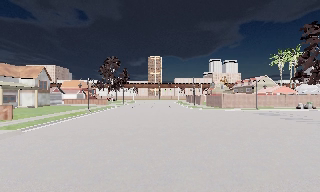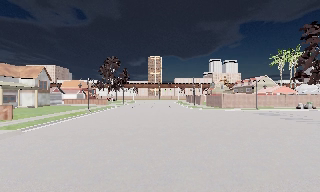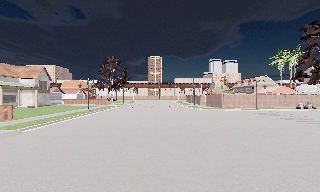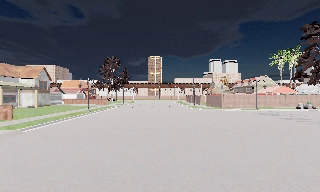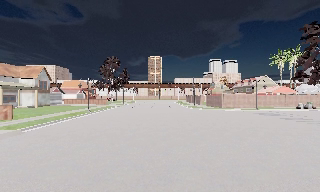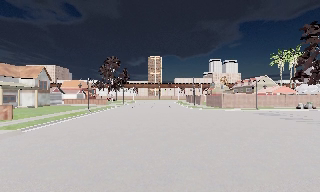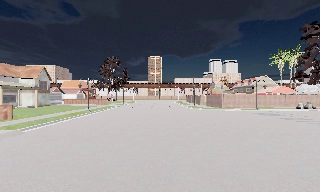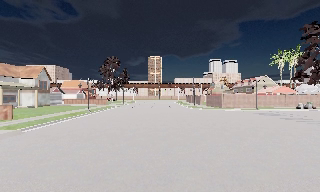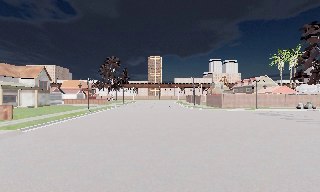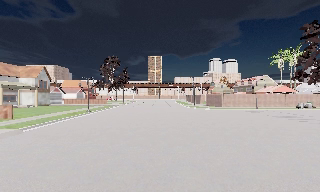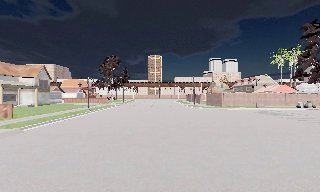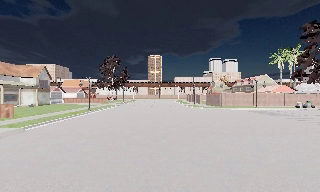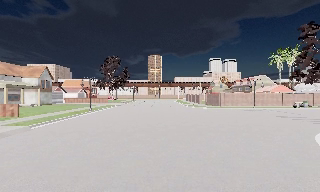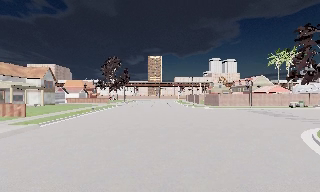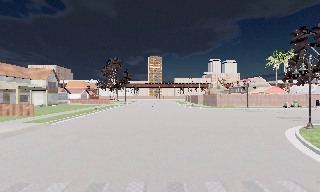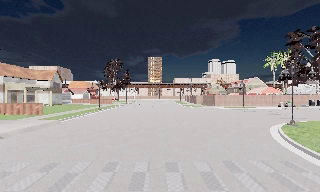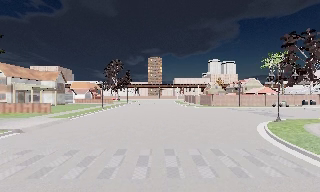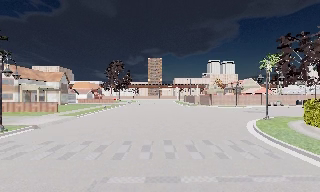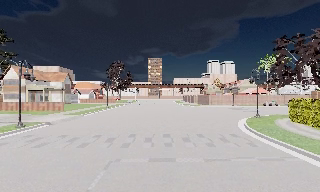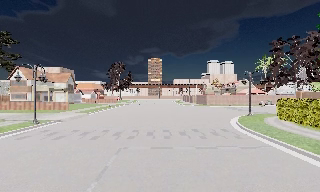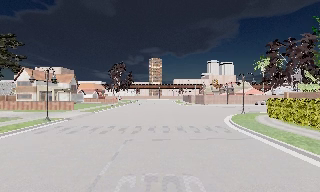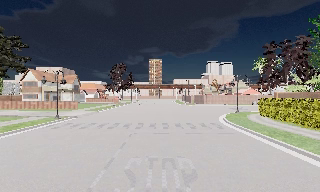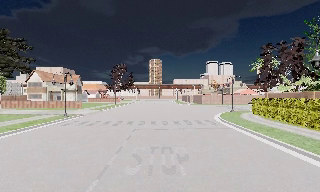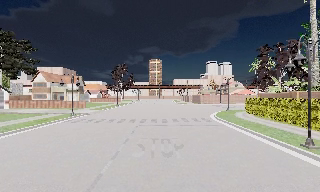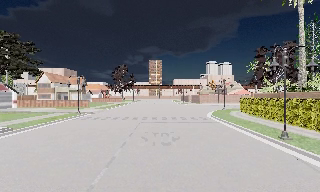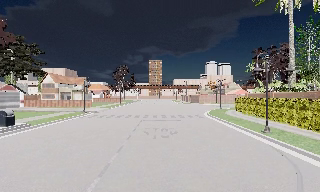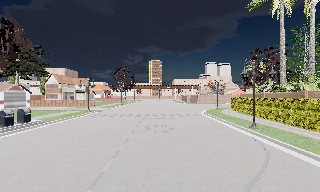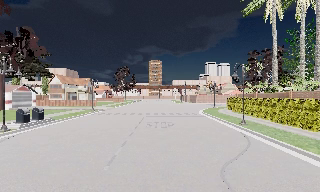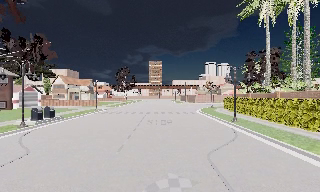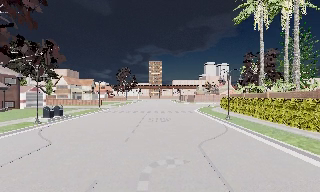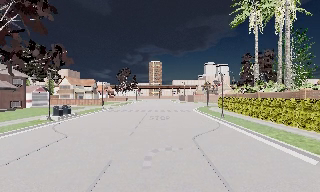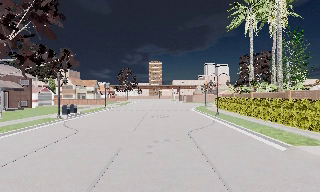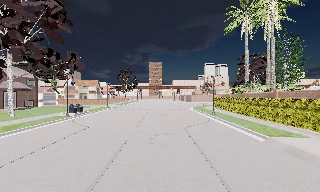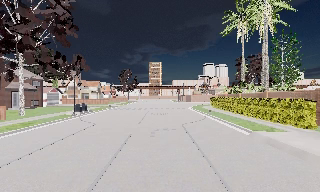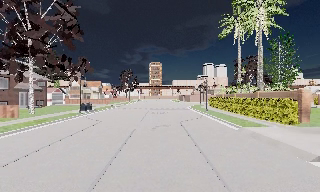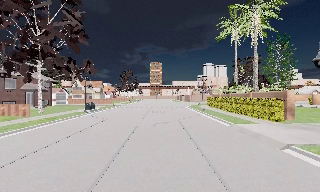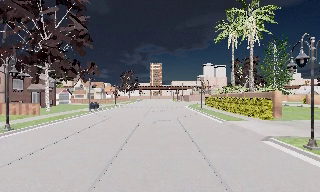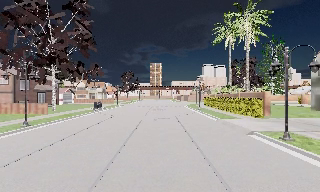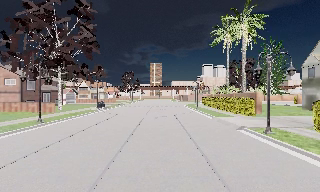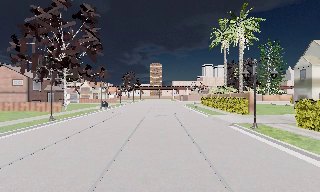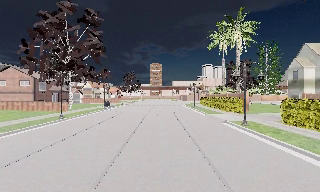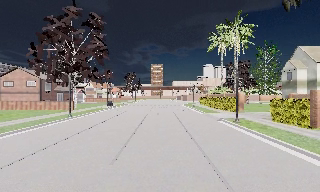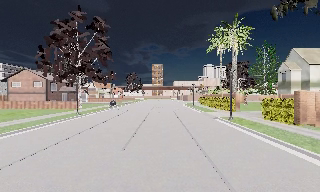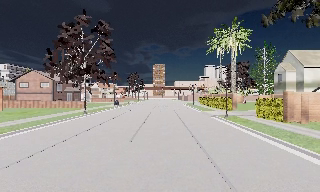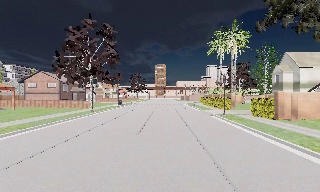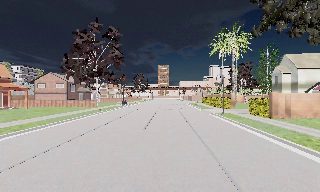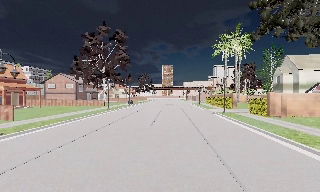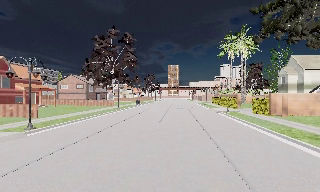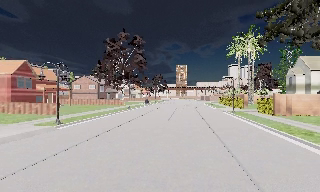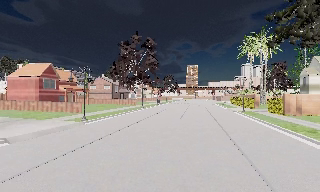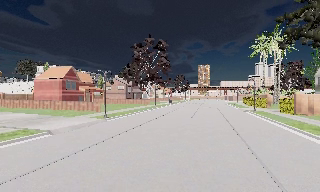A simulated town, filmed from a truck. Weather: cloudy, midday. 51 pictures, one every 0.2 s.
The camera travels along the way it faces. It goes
backward.
0.0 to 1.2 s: The camera keeps its place and its aim.
1.2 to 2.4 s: The camera travels backward, about 0.5 m, so what stands in front gets smaller. It gains speed.
2.4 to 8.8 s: The camera travels backward, about 45 m, so what stands in front gets smaller.
8.8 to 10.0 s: The camera pans to its left, which is counterclockwise from overhead, by about 15 degrees. It travels backward, about 8 m, so what stands in front gets smaller.
The film runs backward here.
